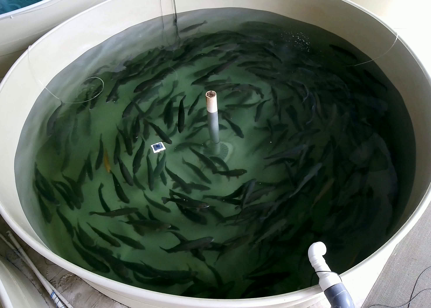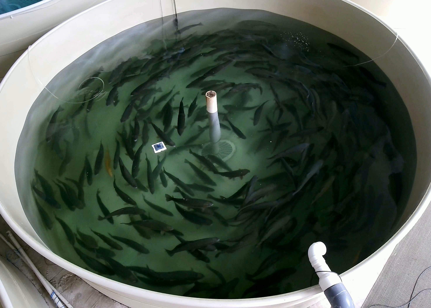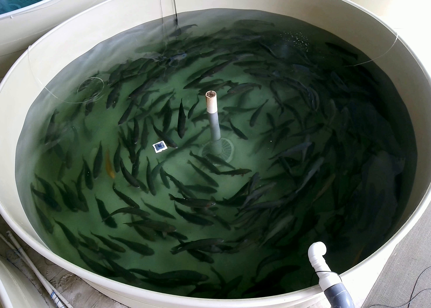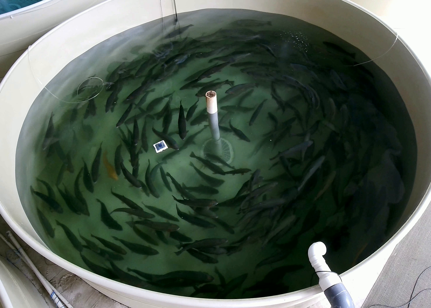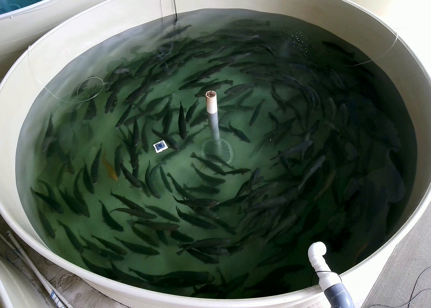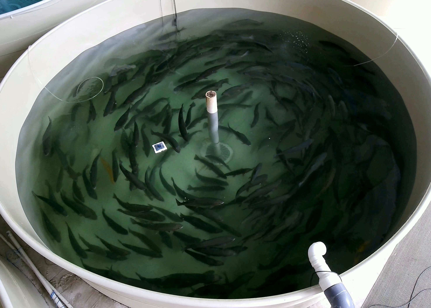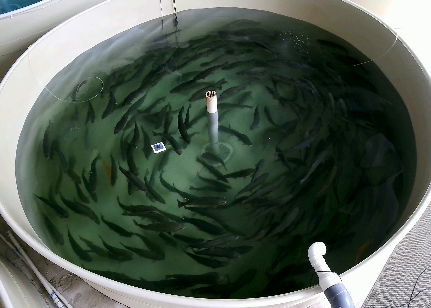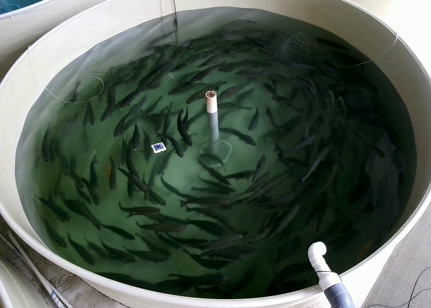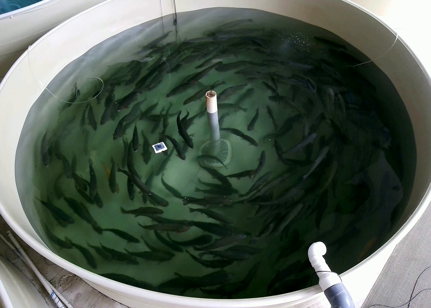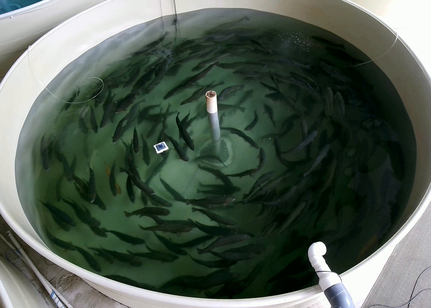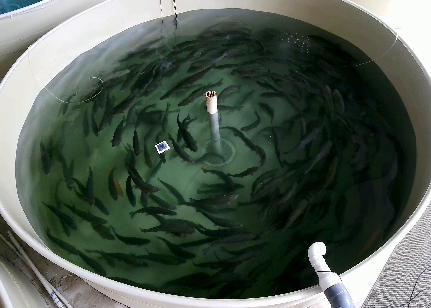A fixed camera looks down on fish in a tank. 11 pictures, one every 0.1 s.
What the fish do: Normal cruising.
